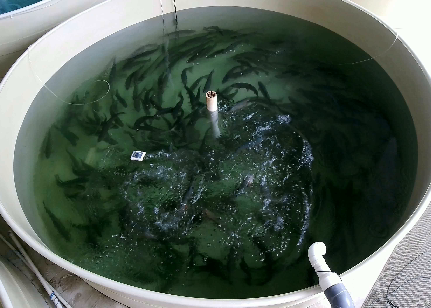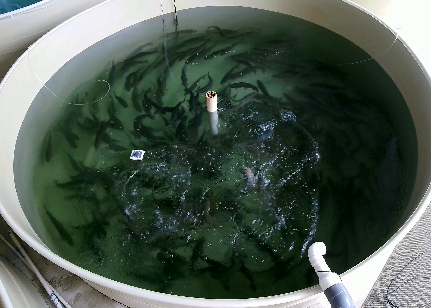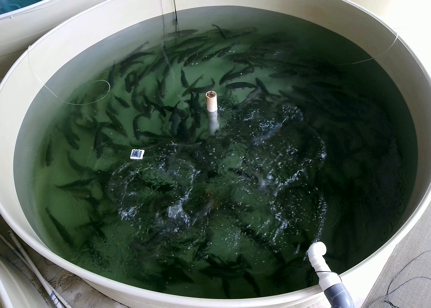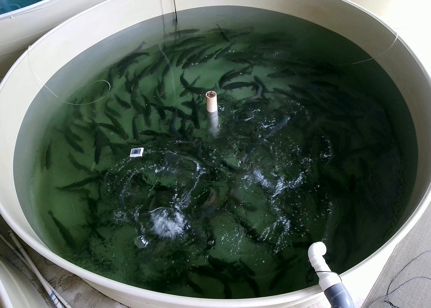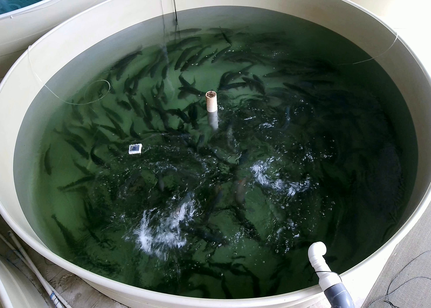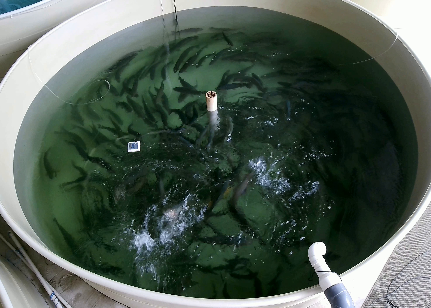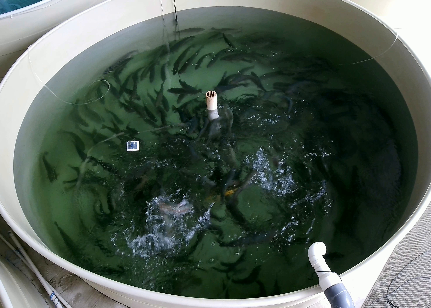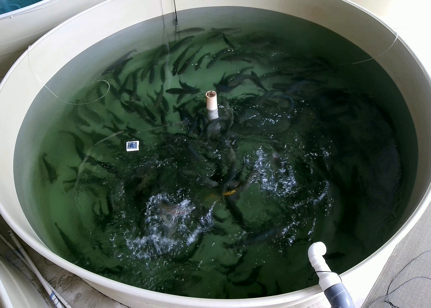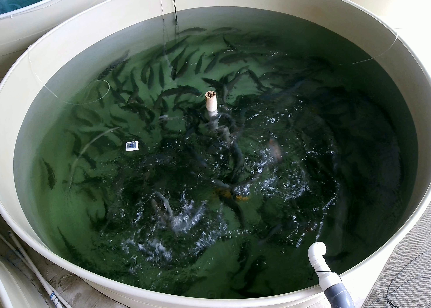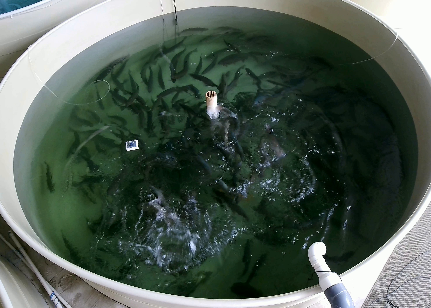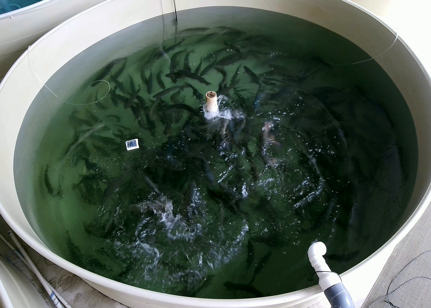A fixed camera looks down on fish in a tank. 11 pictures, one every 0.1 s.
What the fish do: Strong feeding.
